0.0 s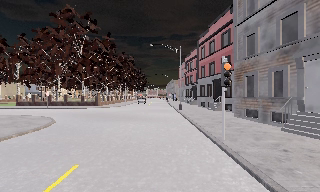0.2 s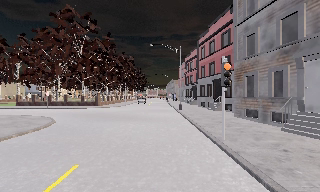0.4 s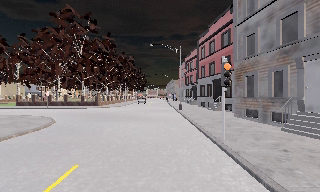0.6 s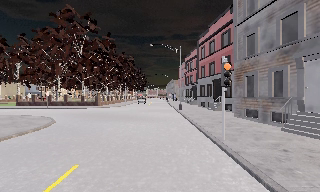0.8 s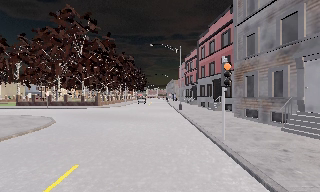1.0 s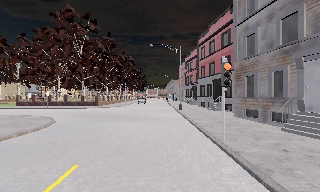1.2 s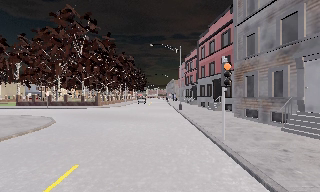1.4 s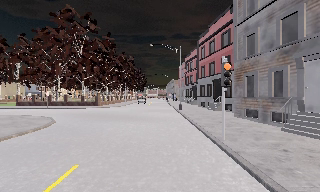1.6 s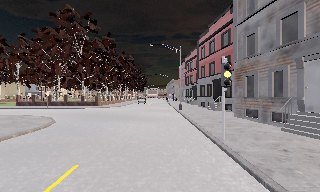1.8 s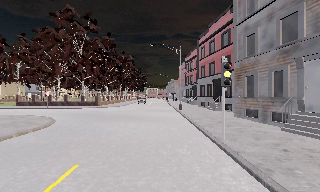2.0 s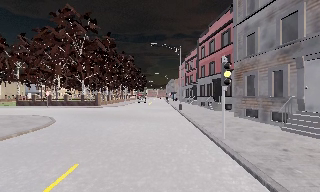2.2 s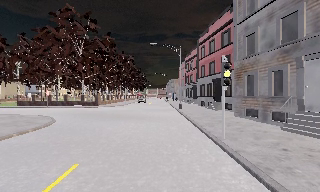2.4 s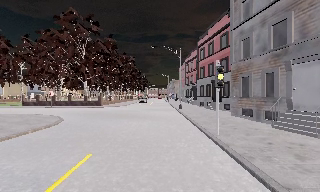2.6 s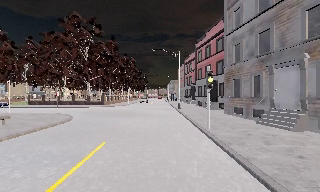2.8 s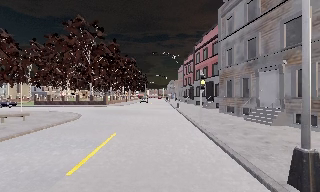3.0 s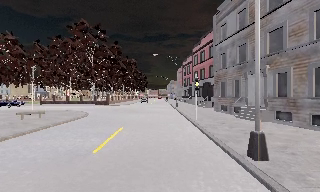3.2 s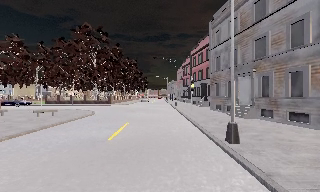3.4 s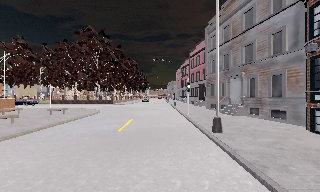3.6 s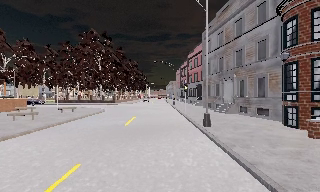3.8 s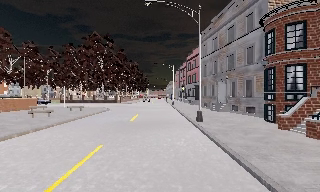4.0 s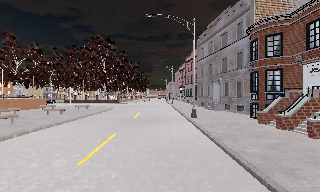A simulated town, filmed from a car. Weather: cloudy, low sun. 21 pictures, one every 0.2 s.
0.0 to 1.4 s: The camera keeps its place and its aim.
1.4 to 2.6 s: The camera travels backward, about 2 m, so what stands in front gets smaller. It gains speed.
2.6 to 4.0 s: The camera travels backward, about 10 m, so what stands in front gets smaller.
The film runs backward here.
